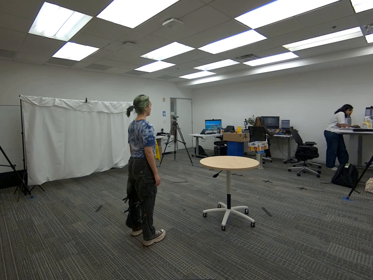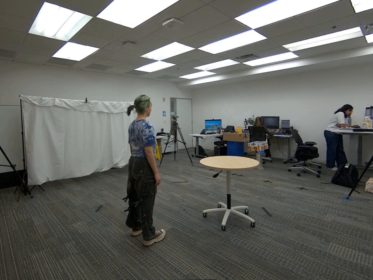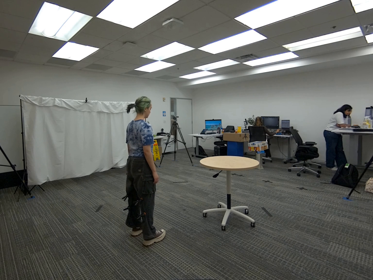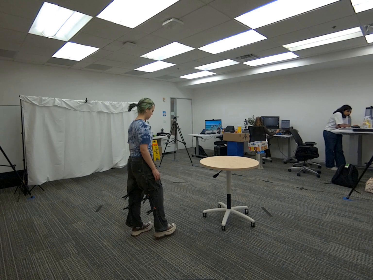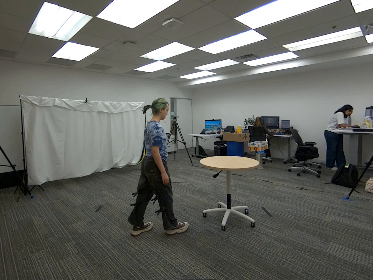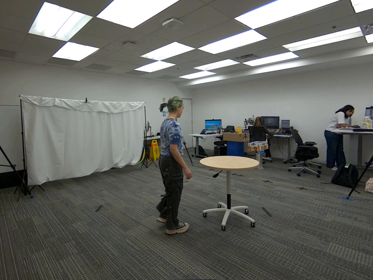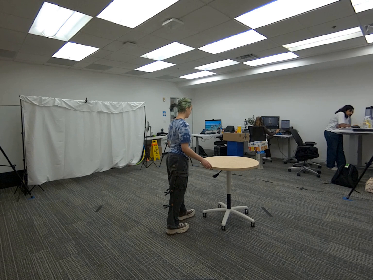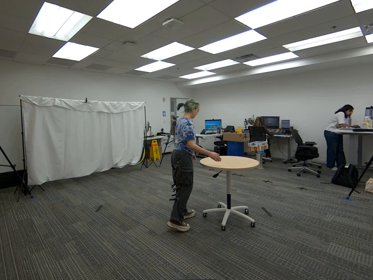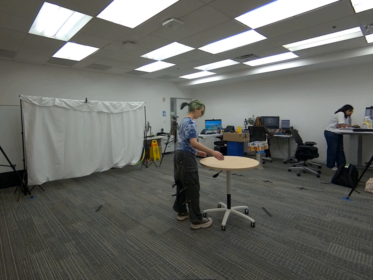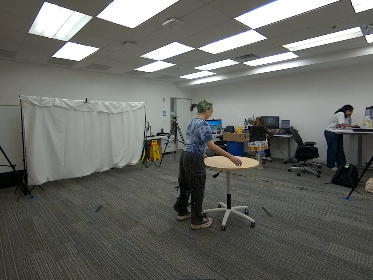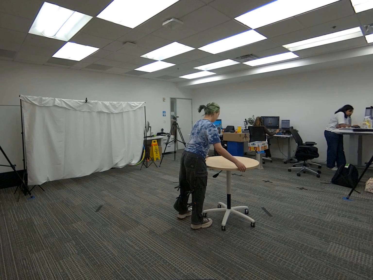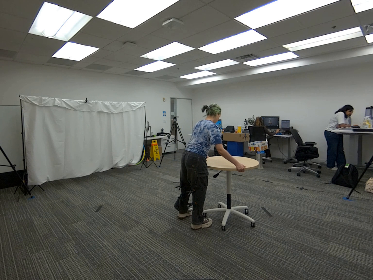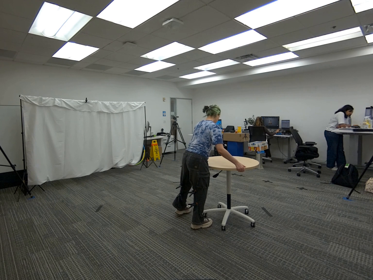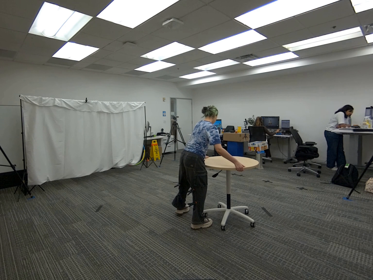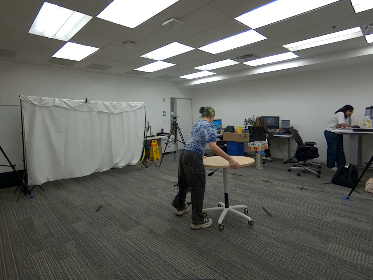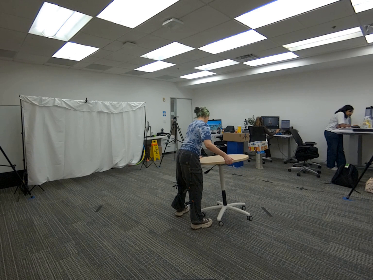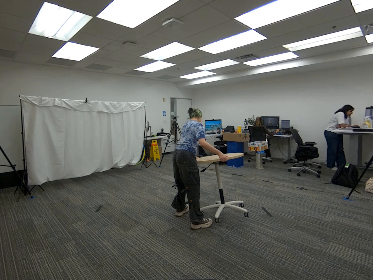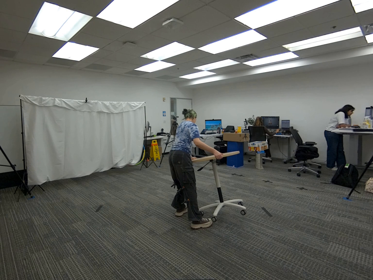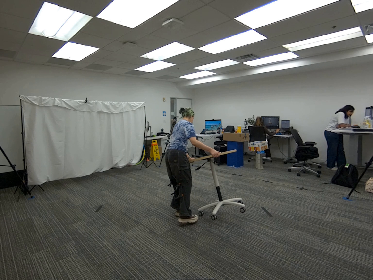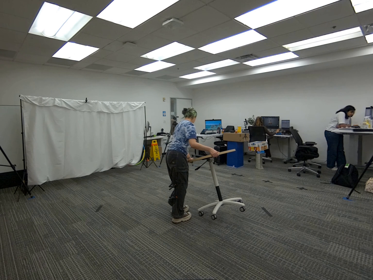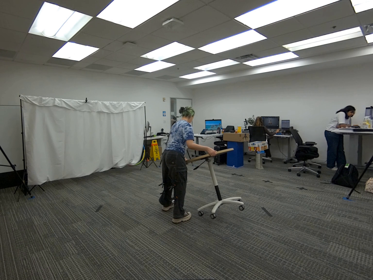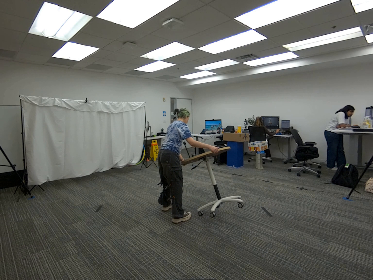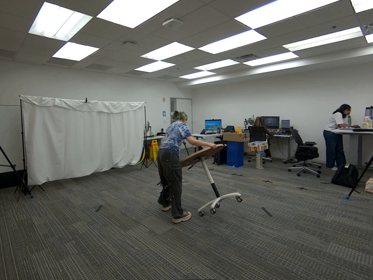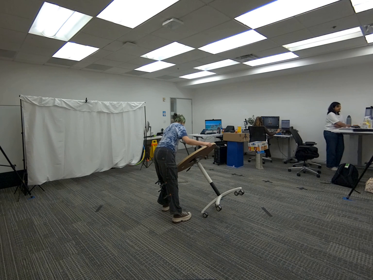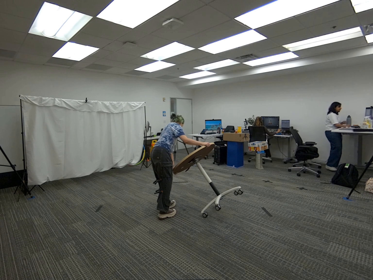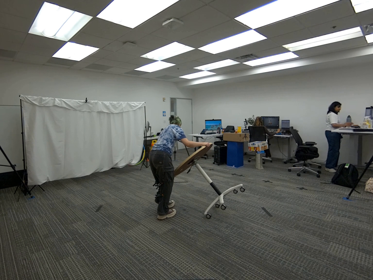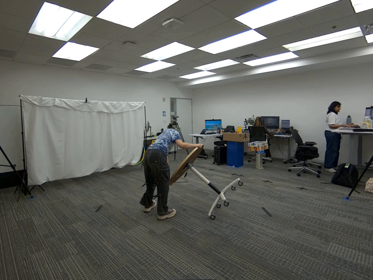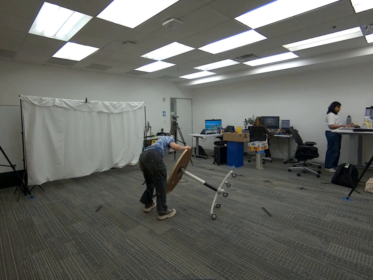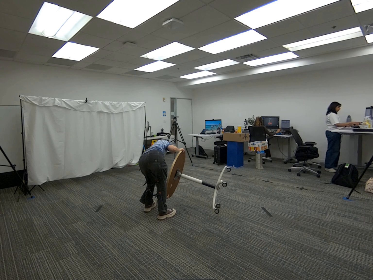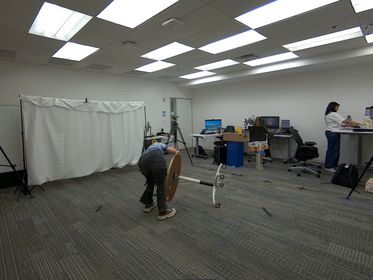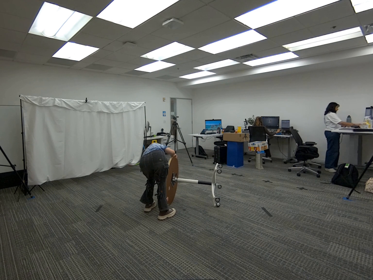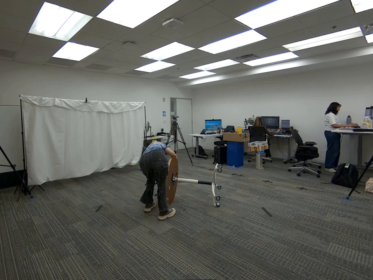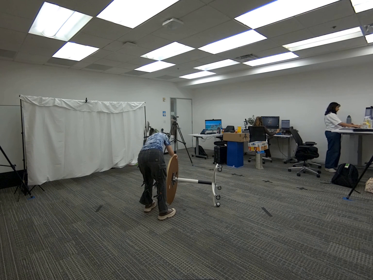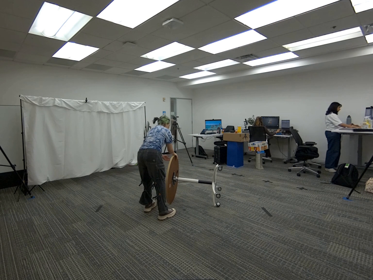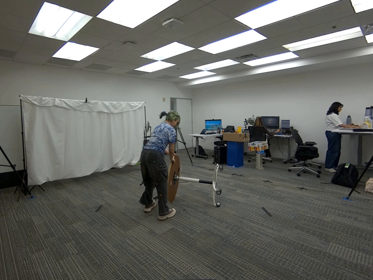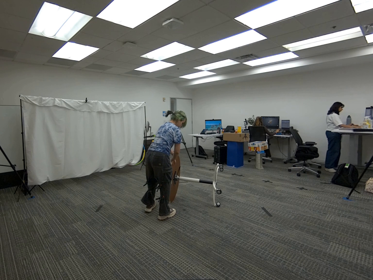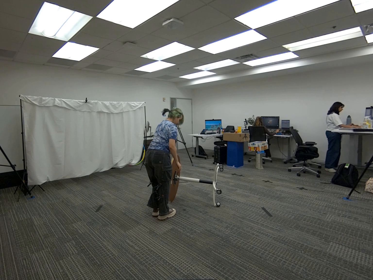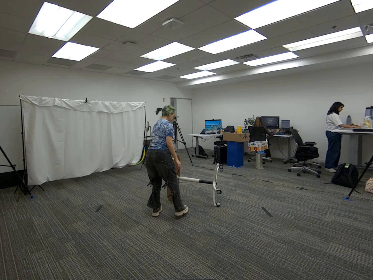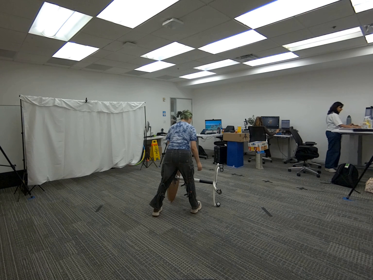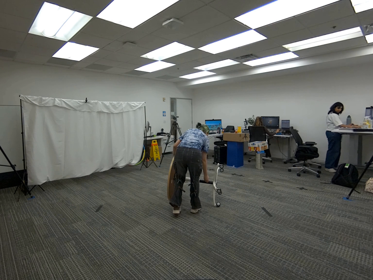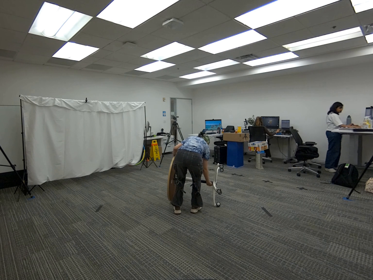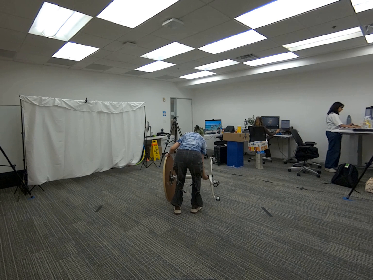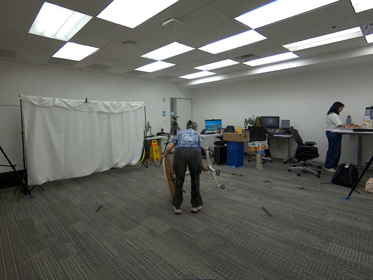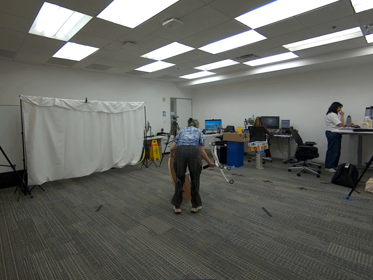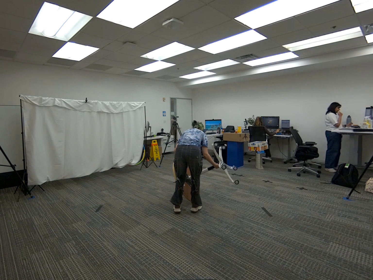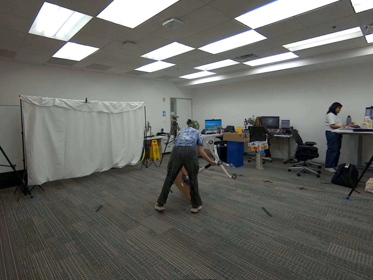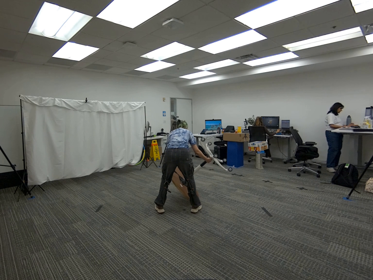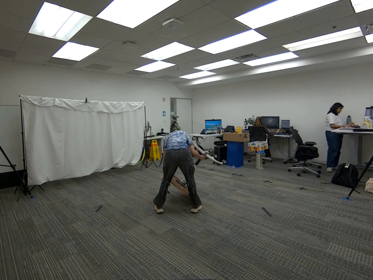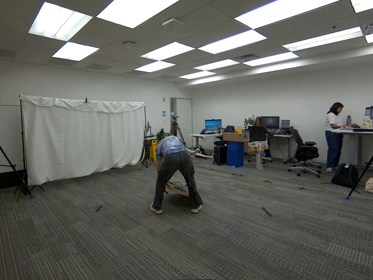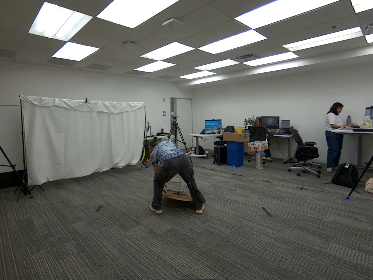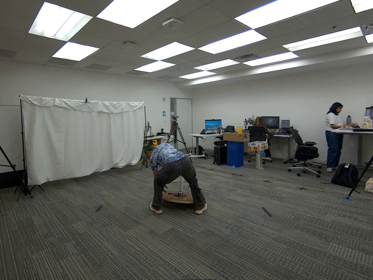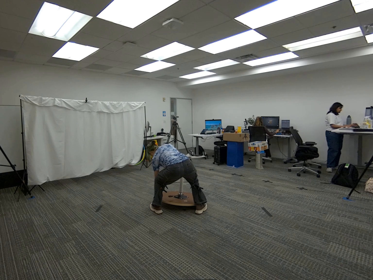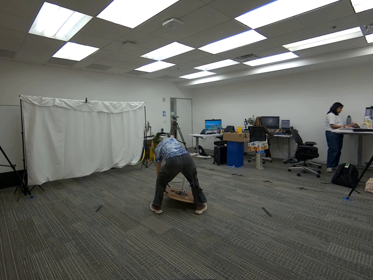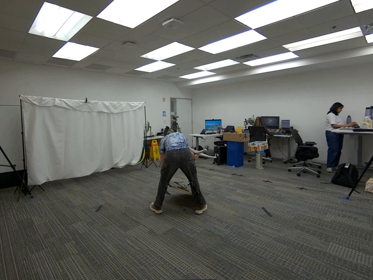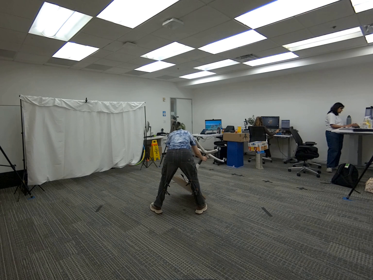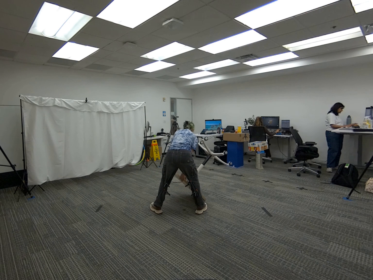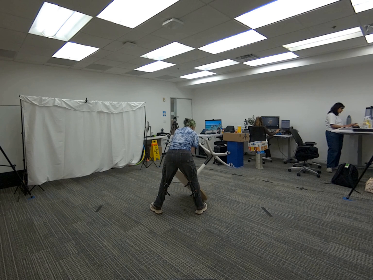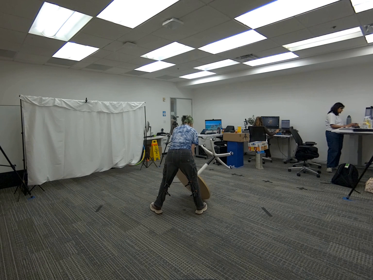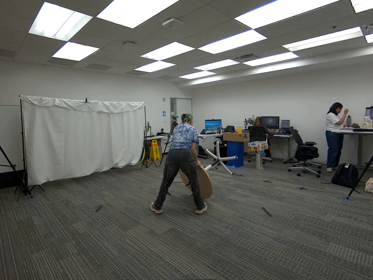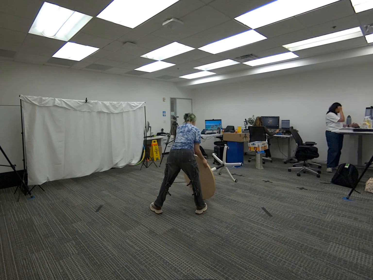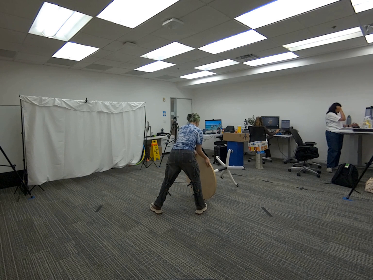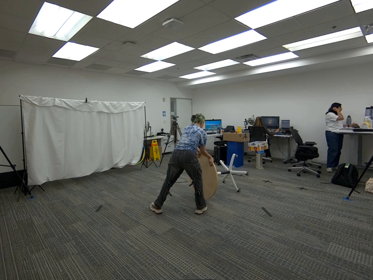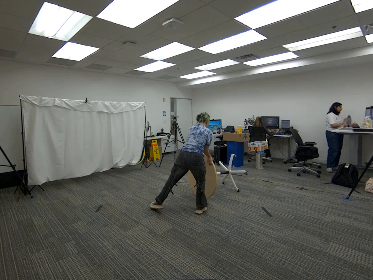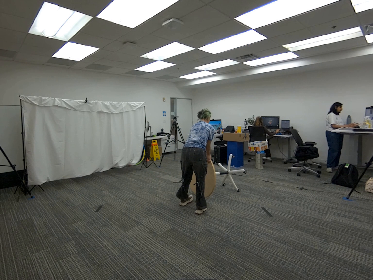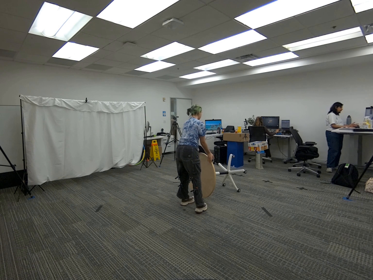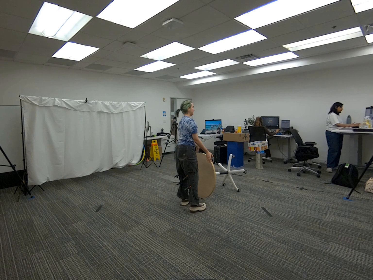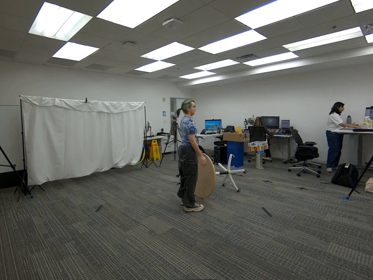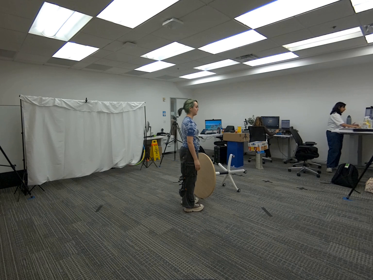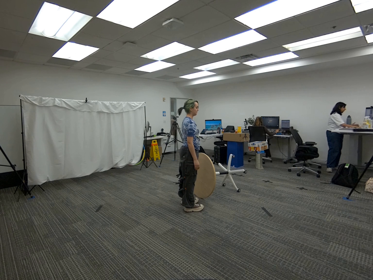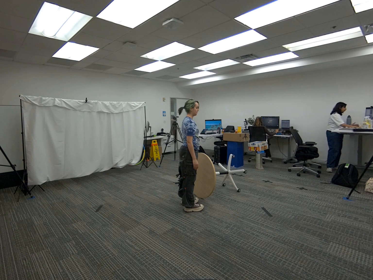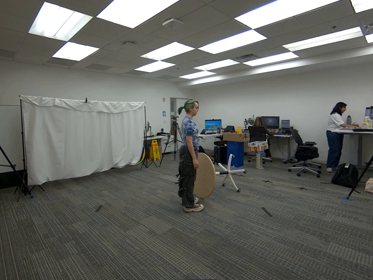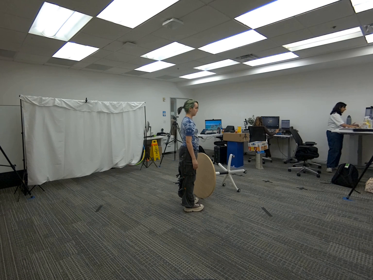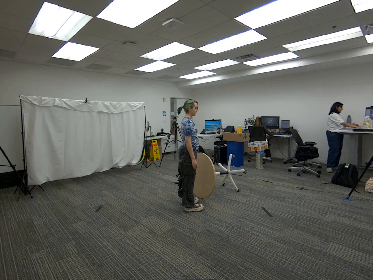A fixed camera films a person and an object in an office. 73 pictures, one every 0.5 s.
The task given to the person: "Walk to the round table and use both hands to lower it onto its side. Flip the table so the wheels are facing upward, then rotate it again onto its side, and continue rotating it until it returns to an upright position.
